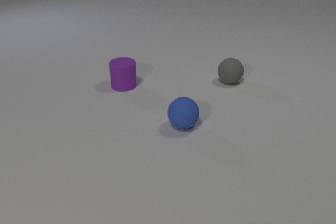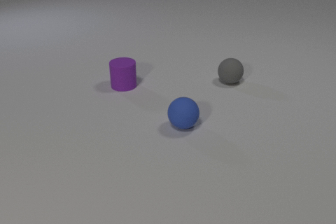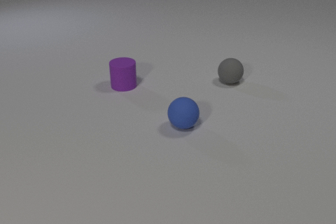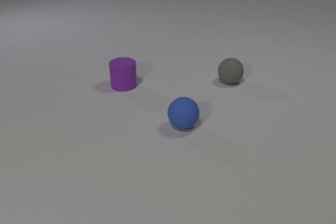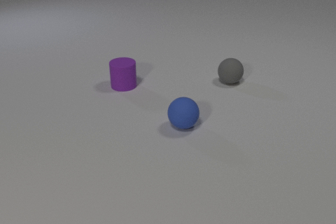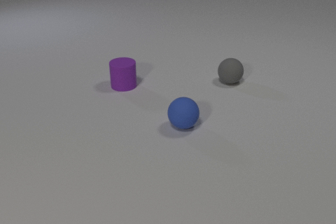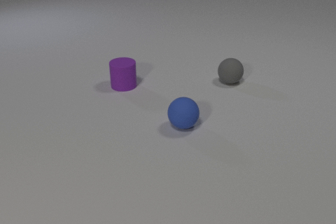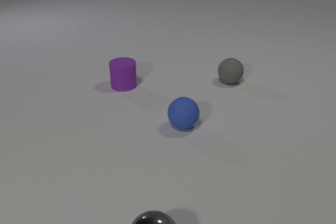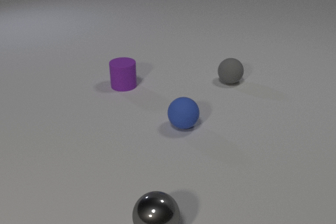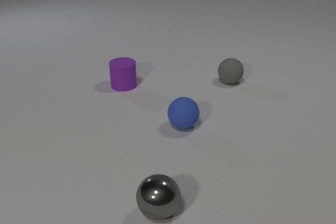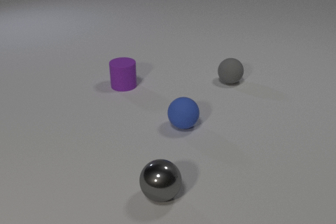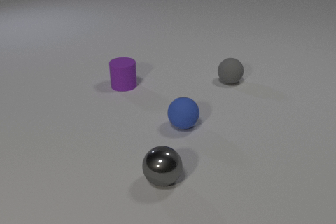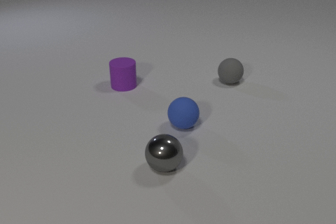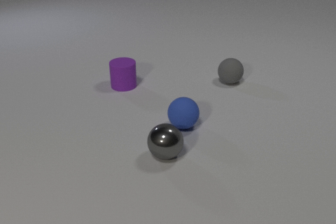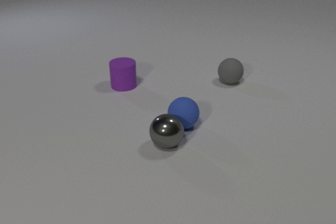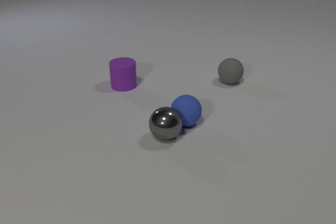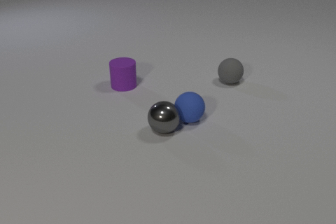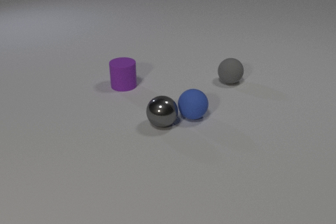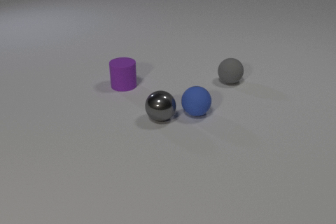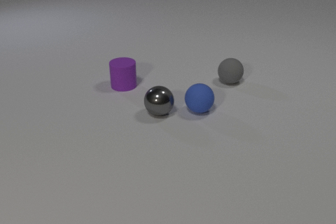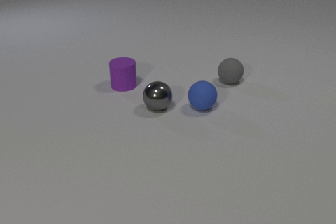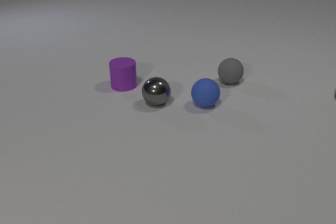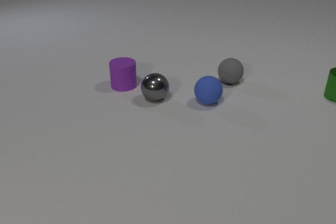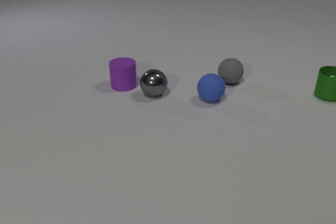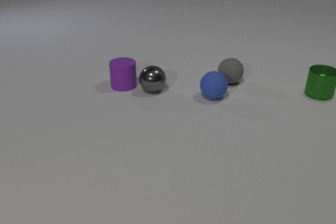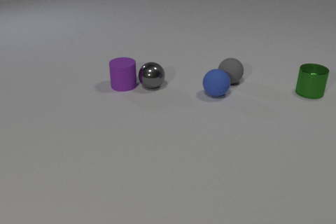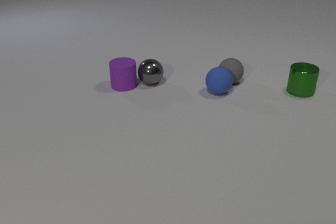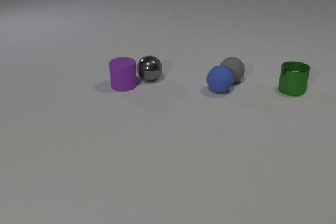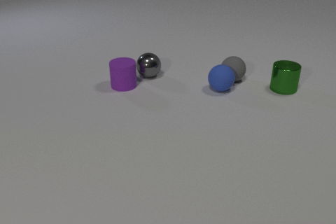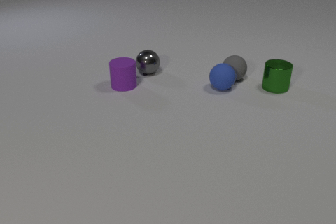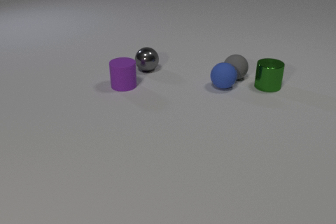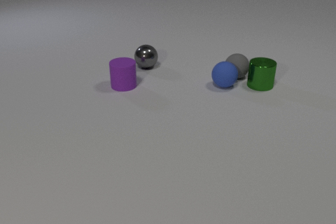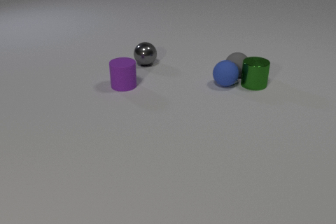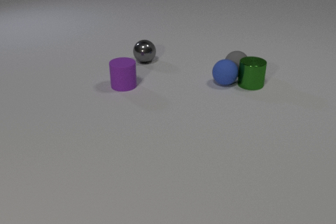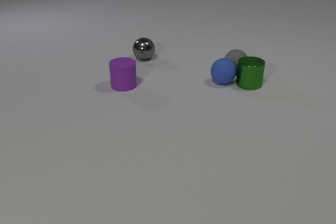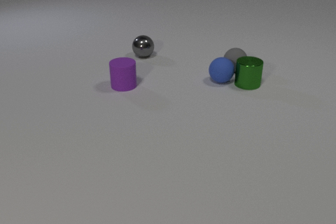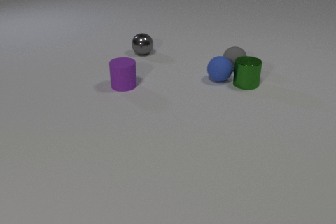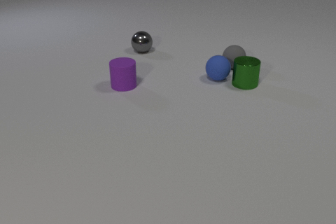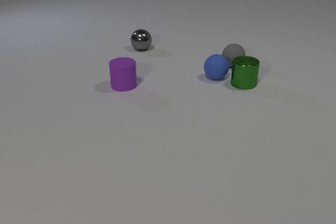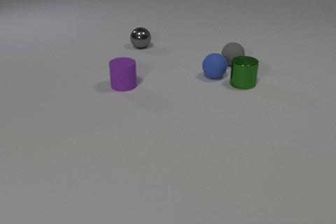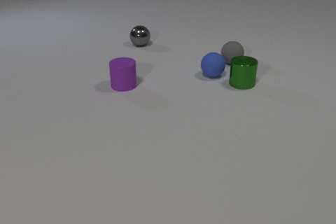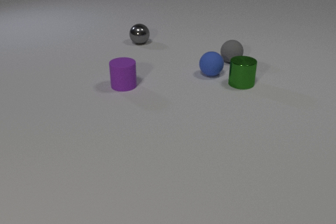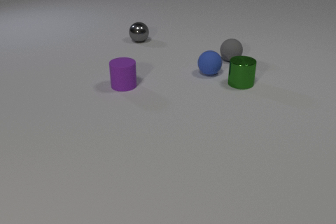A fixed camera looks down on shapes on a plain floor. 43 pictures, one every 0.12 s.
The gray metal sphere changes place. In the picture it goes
away from the camera.
The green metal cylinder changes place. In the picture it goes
to the left.
0.00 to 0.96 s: The gray metal sphere comes in at the bottom edge, rolls away from the camera.
0.96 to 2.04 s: The gray metal sphere rolls away from the camera. The blue rubber sphere rolls away from the camera and to the right. The gray metal sphere and the blue rubber sphere collide.
2.04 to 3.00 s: The gray metal sphere rolls away from the camera. The blue rubber sphere rolls away from the camera and to the right. The green metal cylinder comes in at the right edge, slides to the left.
3.00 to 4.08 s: The gray metal sphere rolls away from the camera. The blue rubber sphere rolls away from the camera. The gray rubber sphere rolls away from the camera. The green metal cylinder slides to the left. The blue rubber sphere and the gray rubber sphere collide. The gray rubber sphere and the green metal cylinder collide. The blue rubber sphere and the green metal cylinder collide.
4.08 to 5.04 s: The gray metal sphere rolls away from the camera. The blue rubber sphere rolls away from the camera and to the left. The gray rubber sphere rolls away from the camera. The green metal cylinder slides to the left.
What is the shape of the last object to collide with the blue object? cylinder.
How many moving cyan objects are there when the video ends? 0.
How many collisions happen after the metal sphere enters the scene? 4.
